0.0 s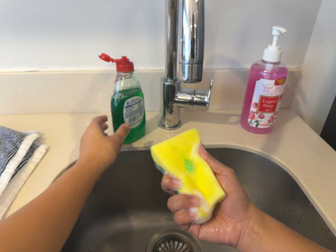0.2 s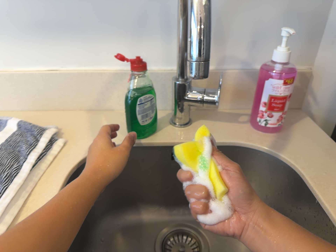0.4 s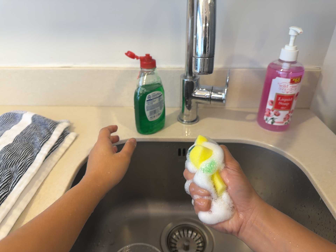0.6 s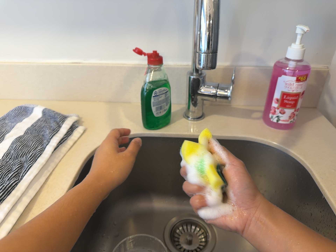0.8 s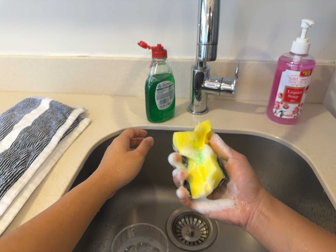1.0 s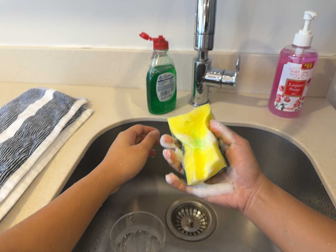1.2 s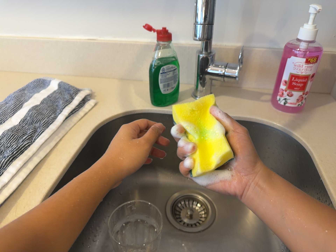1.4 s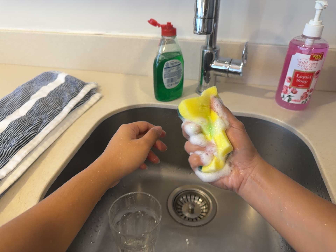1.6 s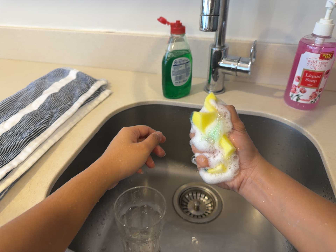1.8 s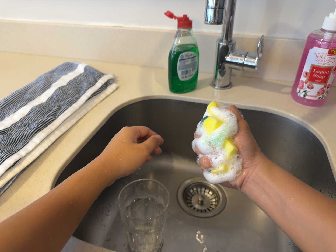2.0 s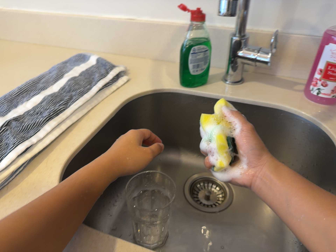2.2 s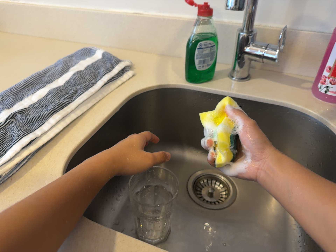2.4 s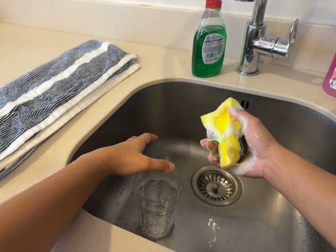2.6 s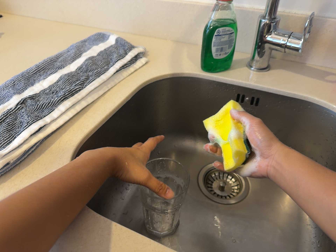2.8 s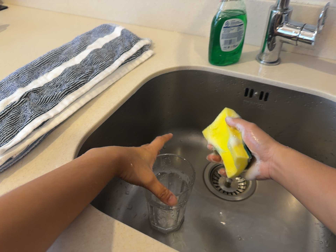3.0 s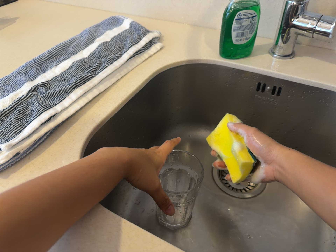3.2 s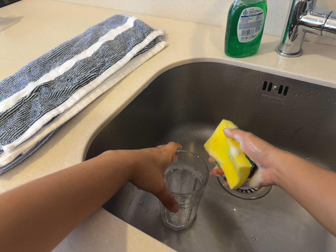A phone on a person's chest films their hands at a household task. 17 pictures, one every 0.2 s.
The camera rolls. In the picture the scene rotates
clockwise.
The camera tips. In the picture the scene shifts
upward.
0.0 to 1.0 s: The scene slides to the right, as the camera pans about 10 degrees to its left. It travels backward, about 7 cm, so what stands in front gets smaller.
1.0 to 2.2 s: The camera swings to its left by about 10 degrees, and the scene slides to the right. It rolls about its line of sight by about 10 degrees, and the scene rotates clockwise.
2.2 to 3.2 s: The camera shifts only a little, or ends up much as it began.
The film runs forward here.
